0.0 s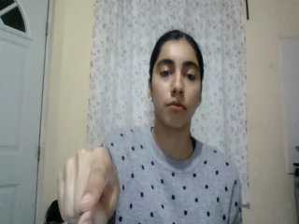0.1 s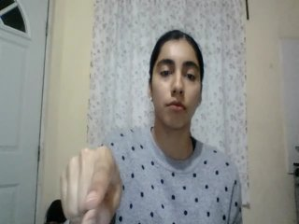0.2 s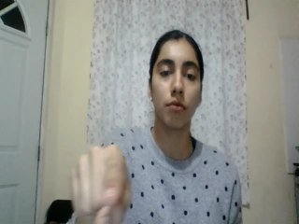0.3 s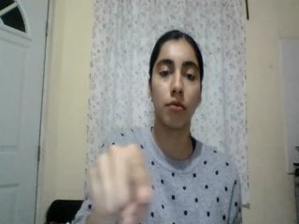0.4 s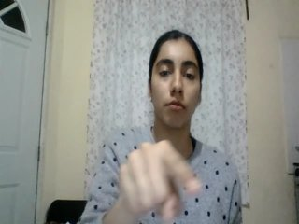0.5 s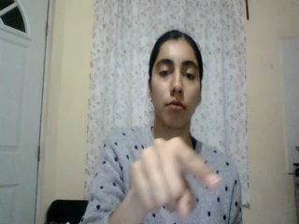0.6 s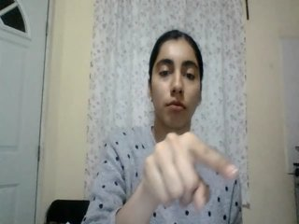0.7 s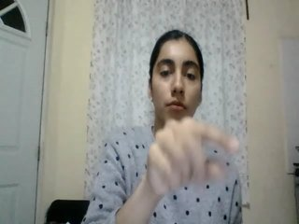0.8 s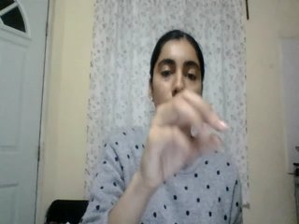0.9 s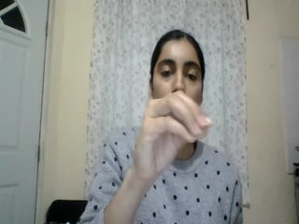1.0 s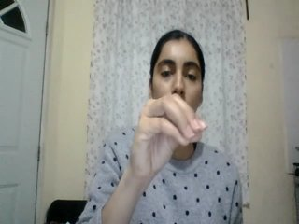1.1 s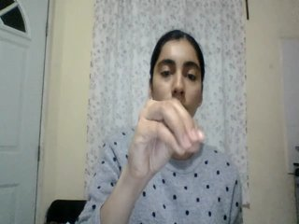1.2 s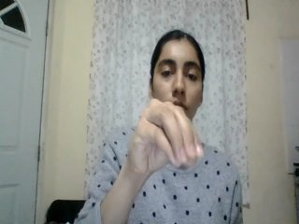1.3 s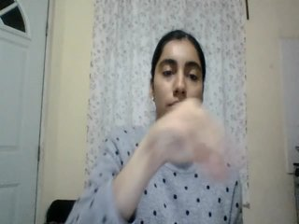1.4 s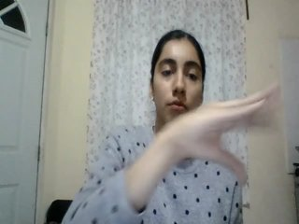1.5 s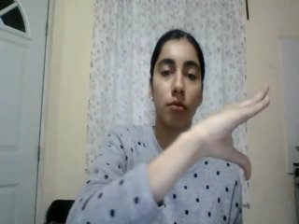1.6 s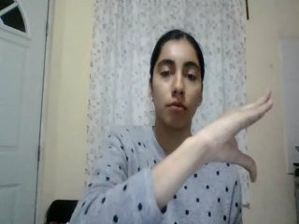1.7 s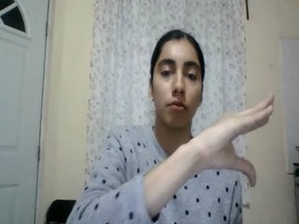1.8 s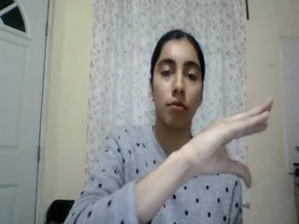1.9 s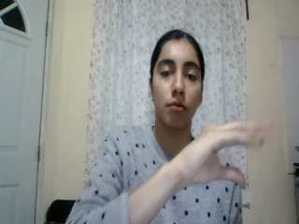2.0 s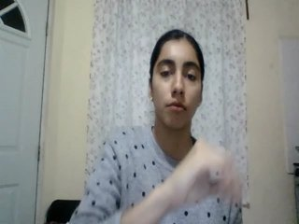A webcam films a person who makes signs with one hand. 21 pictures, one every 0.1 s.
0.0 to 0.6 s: Pointing with one finger.
0.7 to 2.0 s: On the screen the hand sweeps to the right. The name of the sign: Throw left.
